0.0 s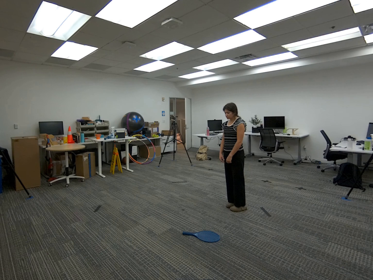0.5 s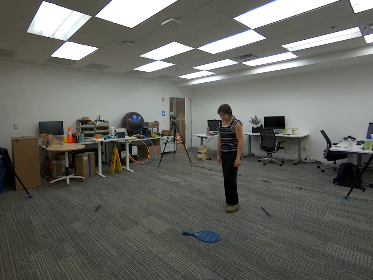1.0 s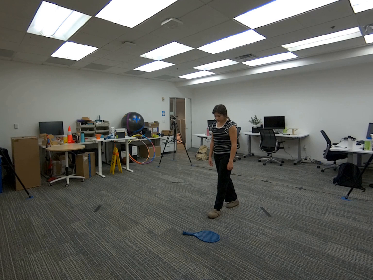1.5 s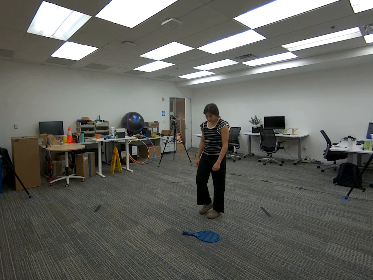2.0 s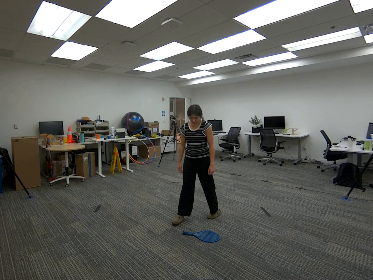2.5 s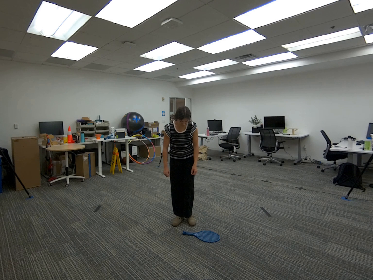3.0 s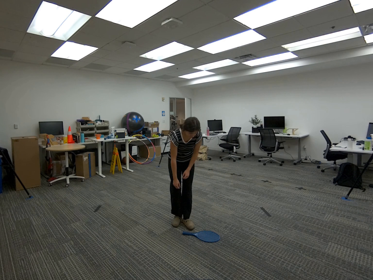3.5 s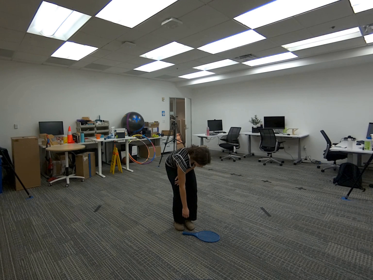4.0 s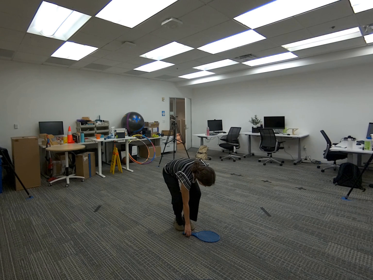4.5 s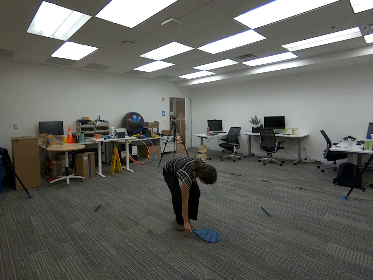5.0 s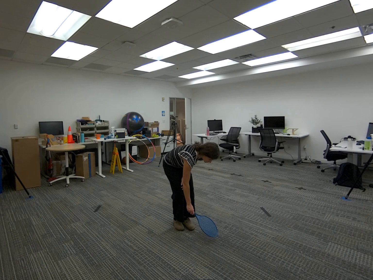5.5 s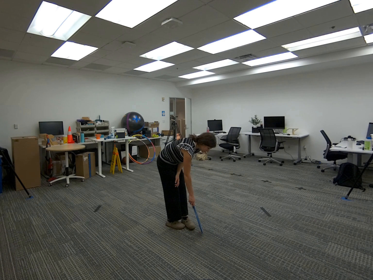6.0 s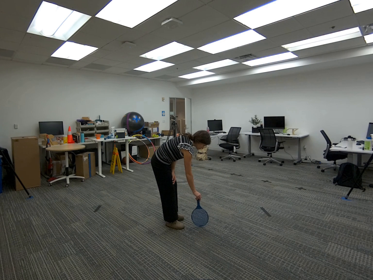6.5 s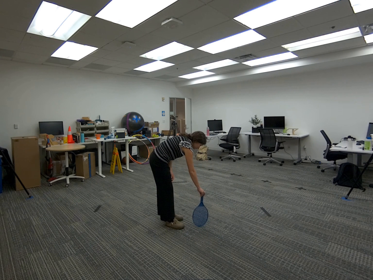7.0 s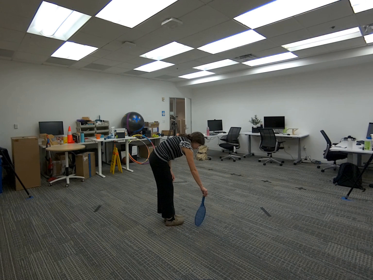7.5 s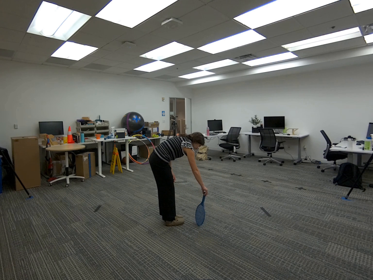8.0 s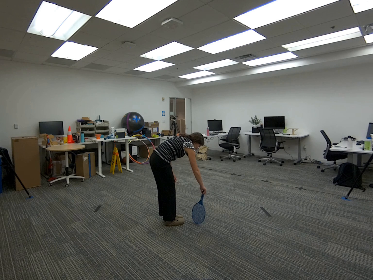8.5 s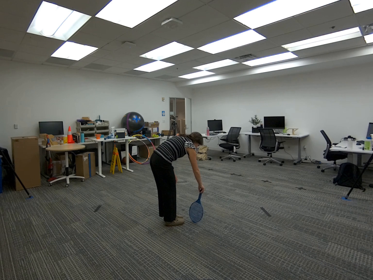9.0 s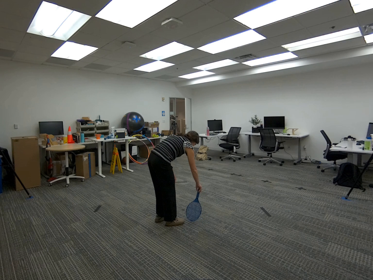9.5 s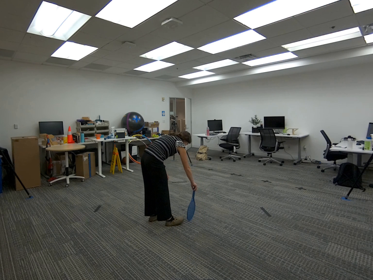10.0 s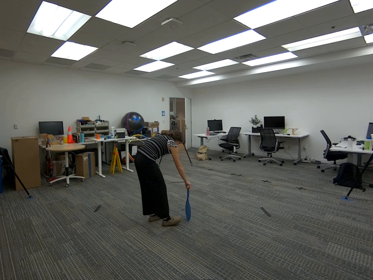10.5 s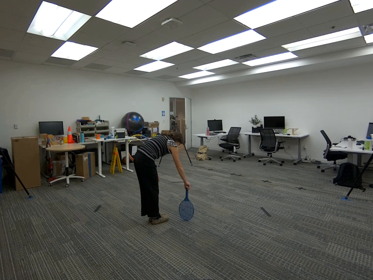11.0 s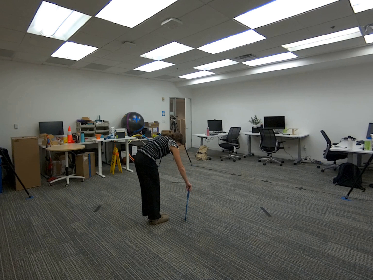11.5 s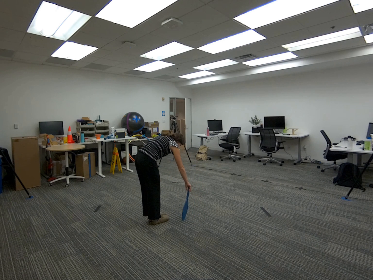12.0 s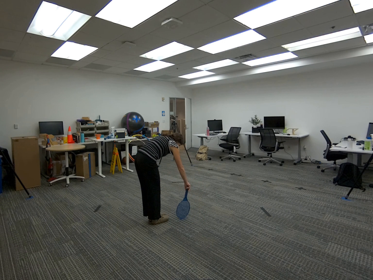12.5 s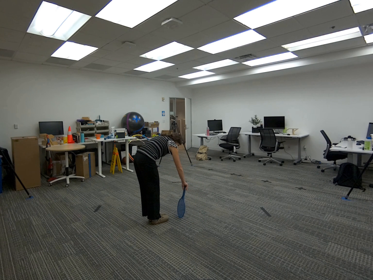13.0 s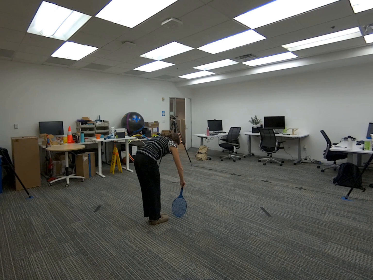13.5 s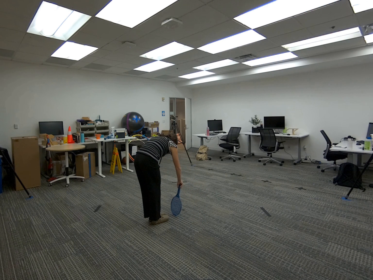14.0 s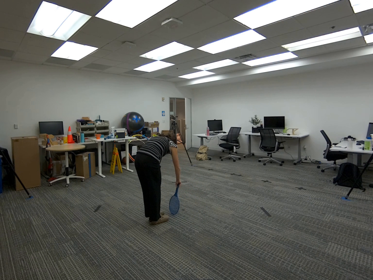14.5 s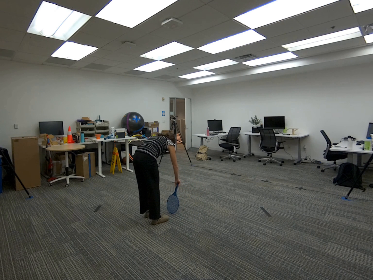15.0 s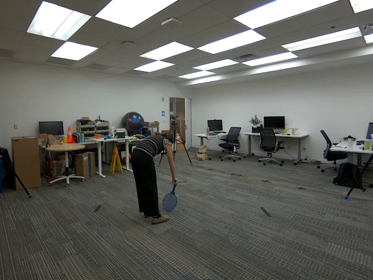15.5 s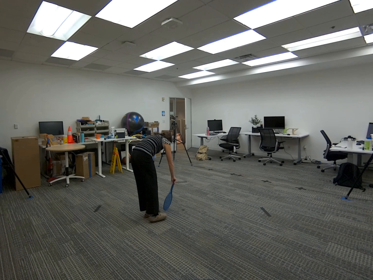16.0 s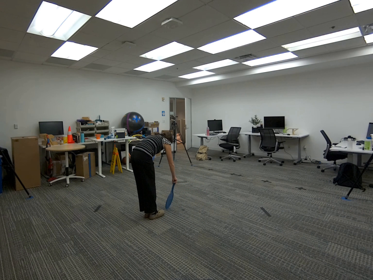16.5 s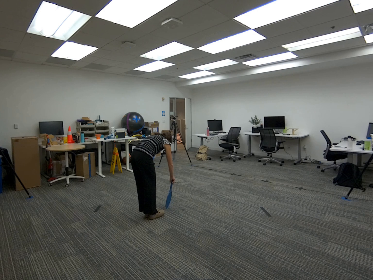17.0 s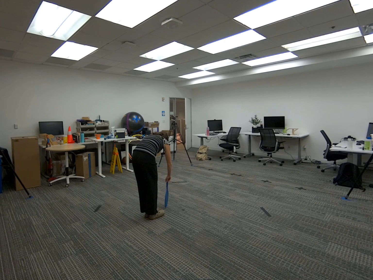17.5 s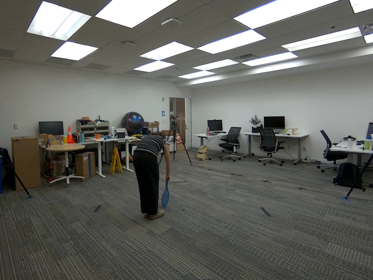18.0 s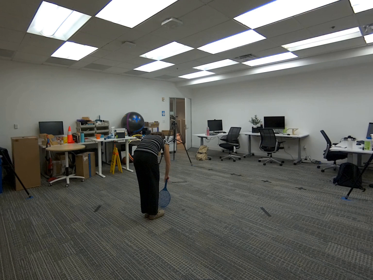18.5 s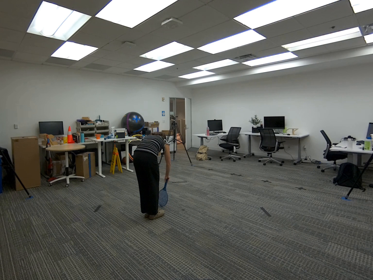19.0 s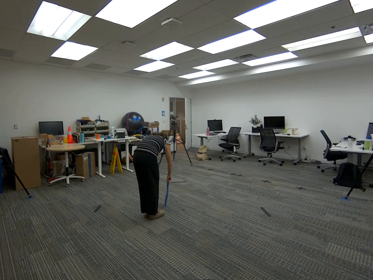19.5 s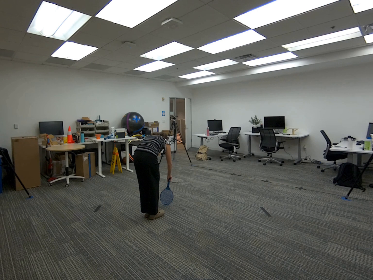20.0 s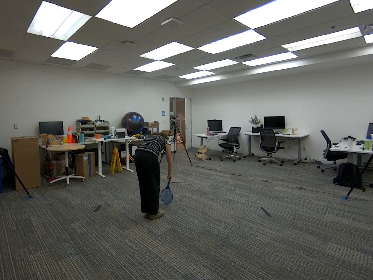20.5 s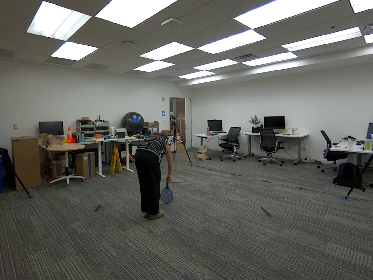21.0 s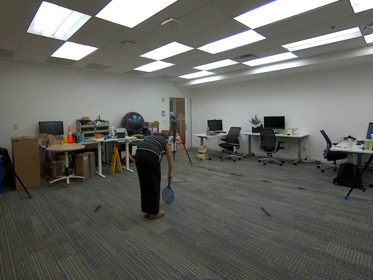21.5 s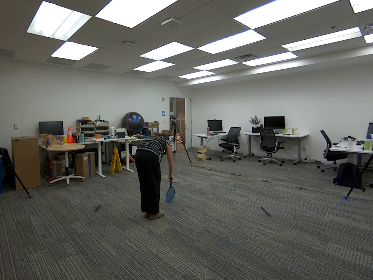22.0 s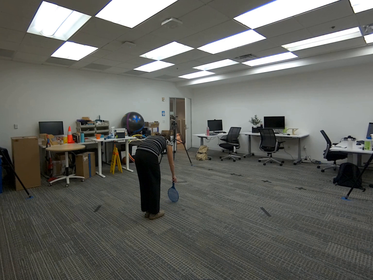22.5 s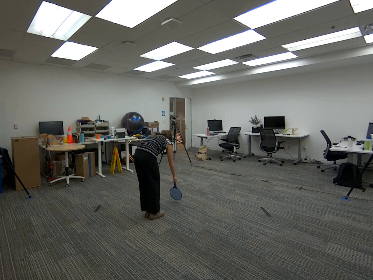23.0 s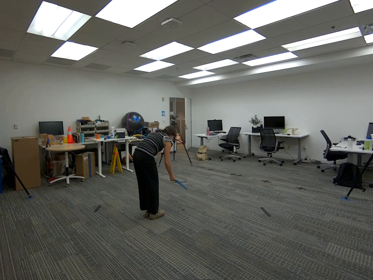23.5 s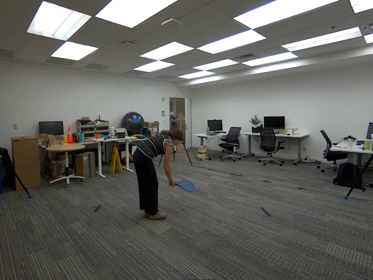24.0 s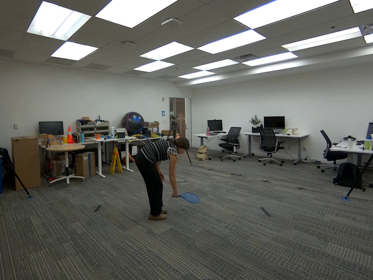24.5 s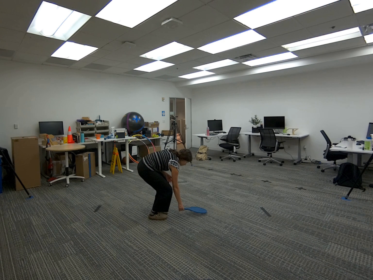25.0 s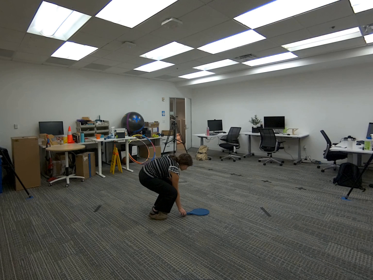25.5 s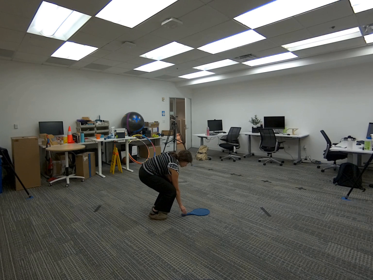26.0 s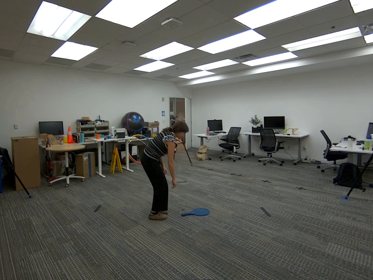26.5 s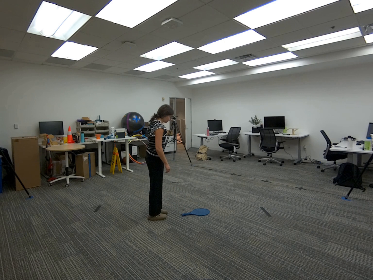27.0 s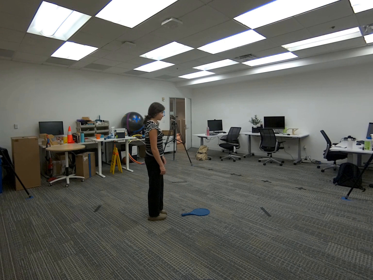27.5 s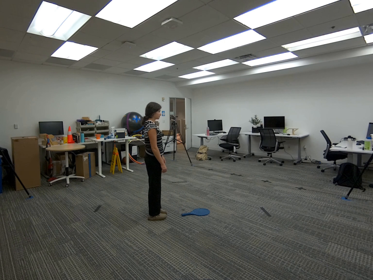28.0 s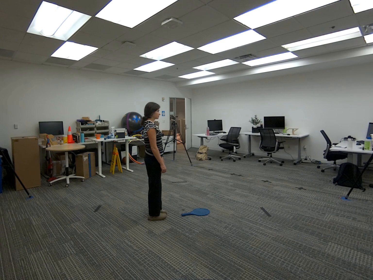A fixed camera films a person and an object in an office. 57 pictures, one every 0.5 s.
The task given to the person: Walk to the tennis racket on the ground and pick it up by the handle. Place the head of the racket on the ground, then use both hands to spin the racket in a circular motion along the ground. When you are finished, place the racket back on the ground.
